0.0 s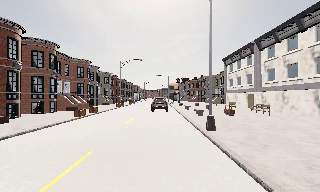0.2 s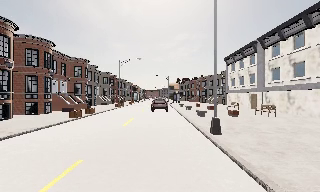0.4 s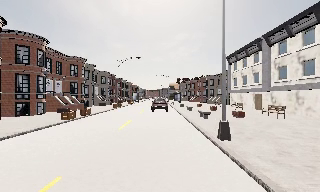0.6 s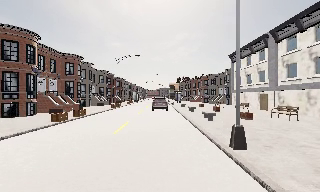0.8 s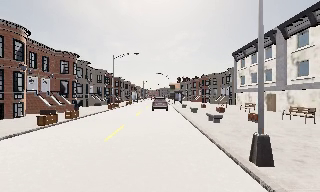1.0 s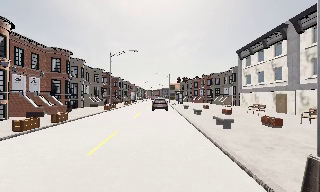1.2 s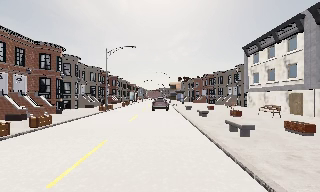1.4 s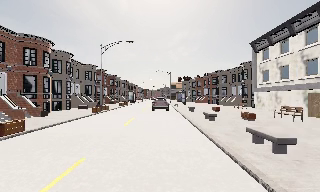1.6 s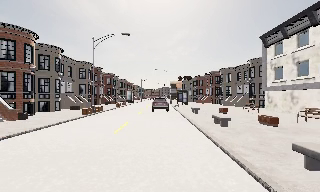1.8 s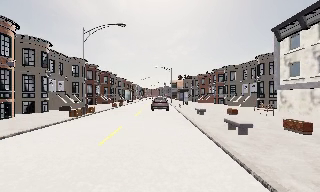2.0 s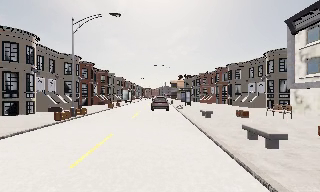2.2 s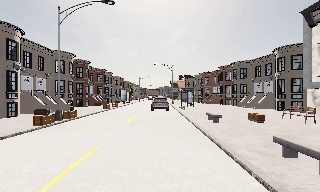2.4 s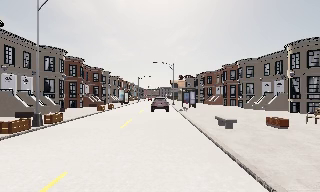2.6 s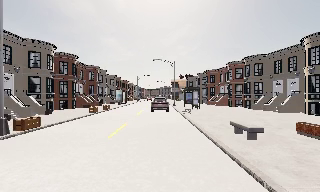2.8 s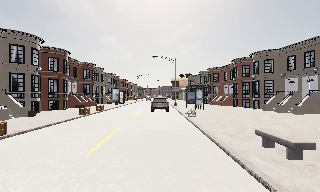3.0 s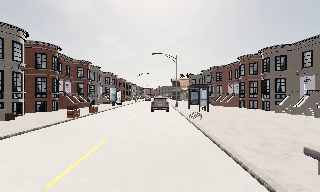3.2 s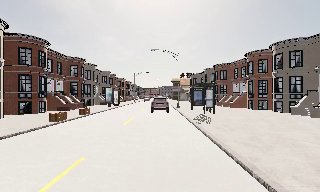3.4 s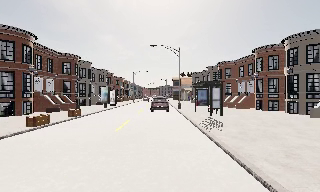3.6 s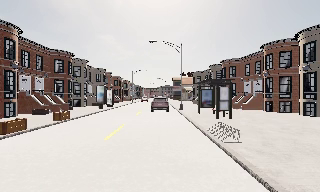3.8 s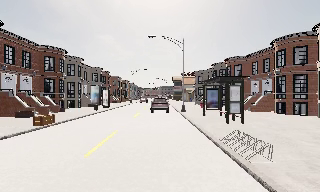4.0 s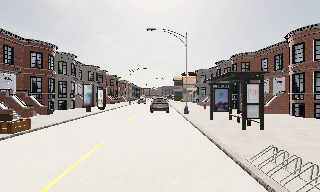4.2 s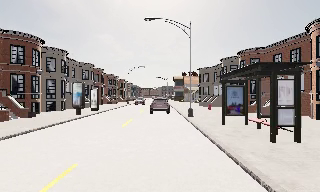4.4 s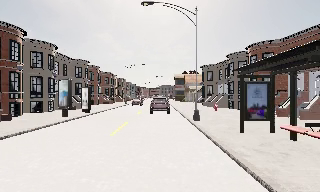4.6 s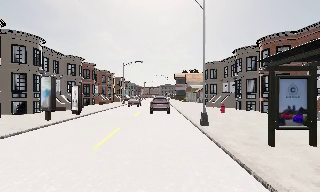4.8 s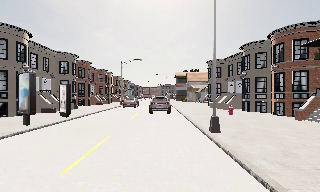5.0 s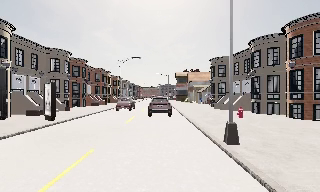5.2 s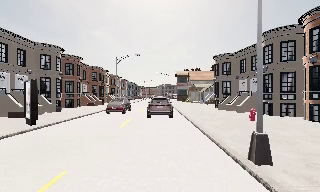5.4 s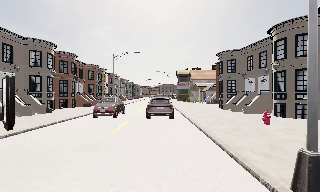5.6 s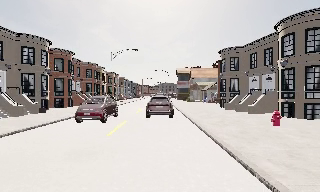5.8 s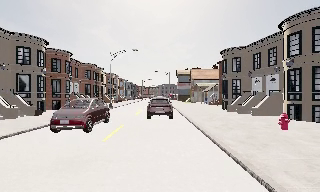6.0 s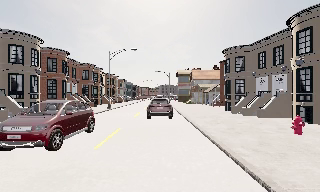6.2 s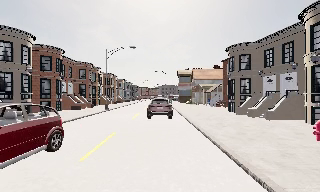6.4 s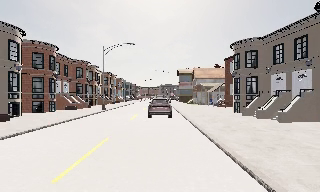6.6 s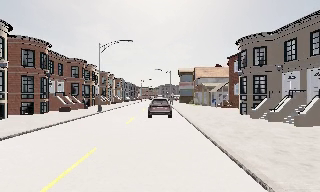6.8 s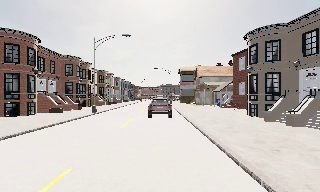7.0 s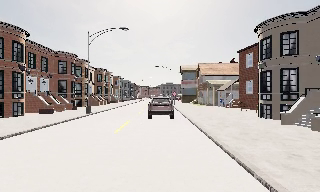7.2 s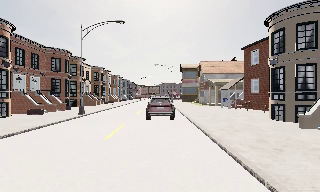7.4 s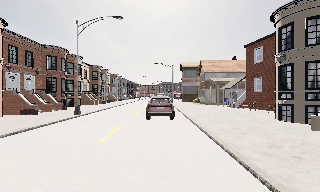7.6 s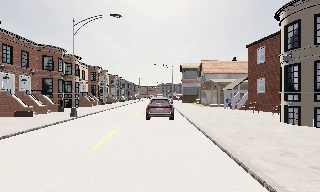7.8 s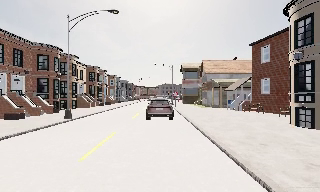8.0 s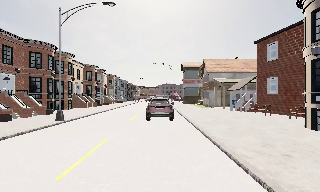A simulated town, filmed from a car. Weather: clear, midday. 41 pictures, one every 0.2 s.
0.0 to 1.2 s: The camera travels forward, about 7 m, so what stands in front looms larger. It gains speed.
1.2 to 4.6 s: The camera travels forward, about 30 m, so what stands in front looms larger.
4.6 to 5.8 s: The camera travels forward, about 7 m, so what stands in front looms larger. It loses speed.
5.8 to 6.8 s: The camera travels forward, about 5 m, so what stands in front looms larger. It gains speed.
6.8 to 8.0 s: The camera travels forward, about 5 m, so what stands in front looms larger.
The film runs forward here.
